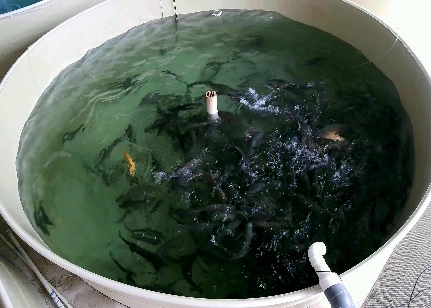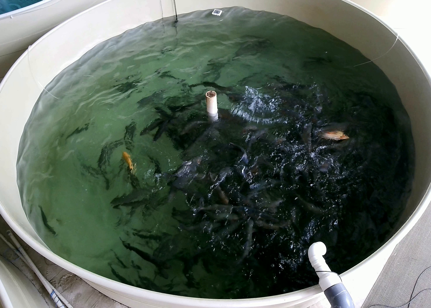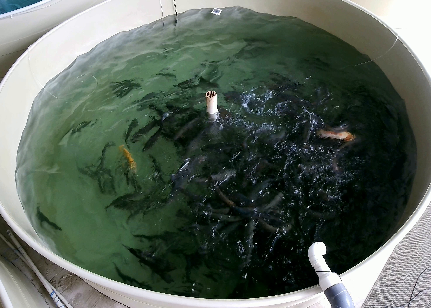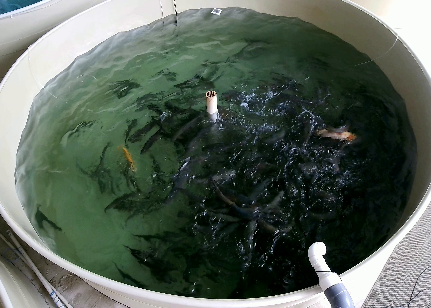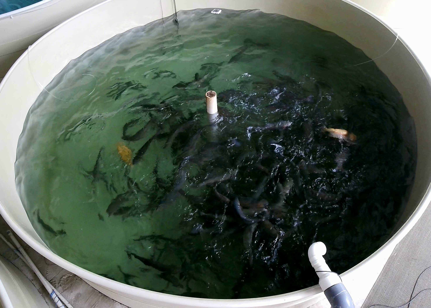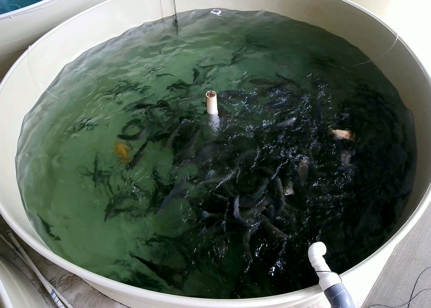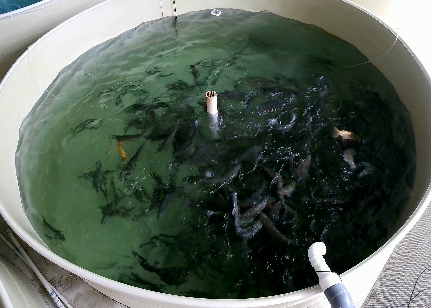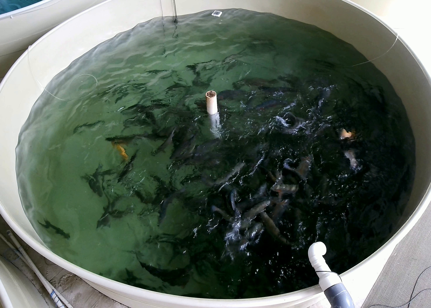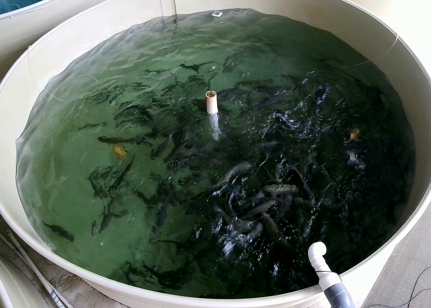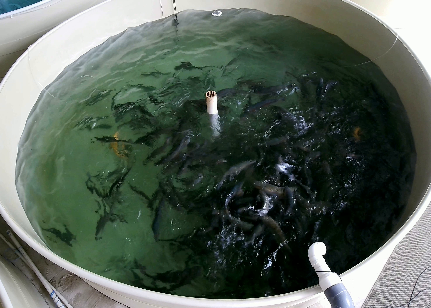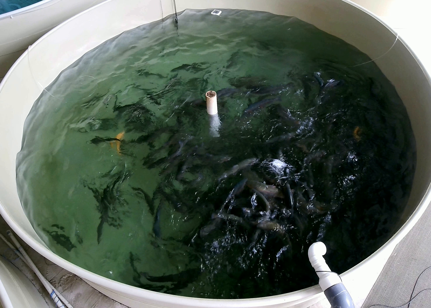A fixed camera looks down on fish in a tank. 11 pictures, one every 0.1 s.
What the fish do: Strong feeding.
